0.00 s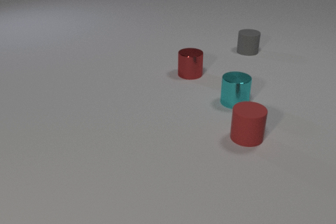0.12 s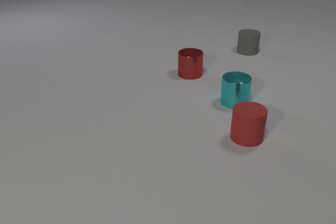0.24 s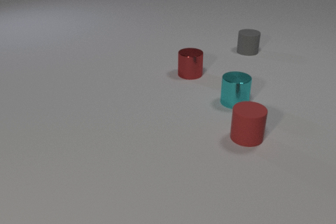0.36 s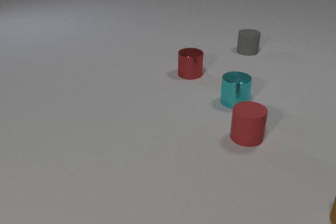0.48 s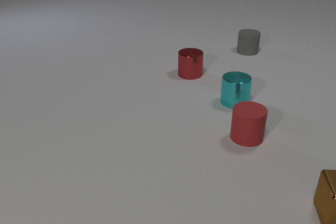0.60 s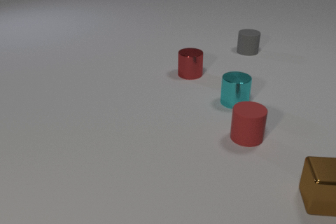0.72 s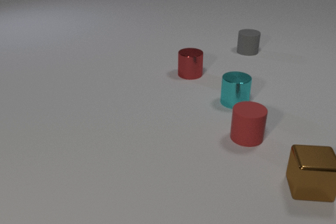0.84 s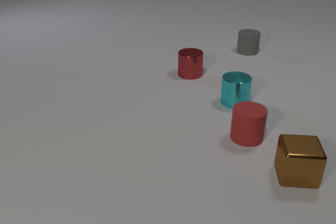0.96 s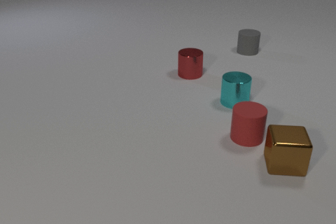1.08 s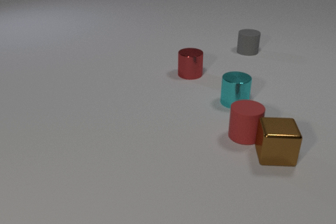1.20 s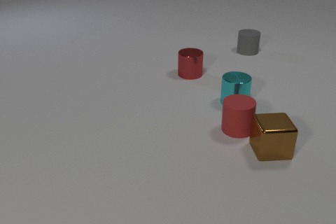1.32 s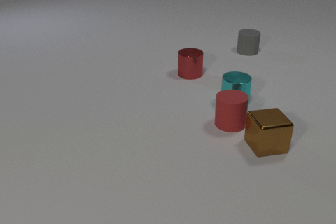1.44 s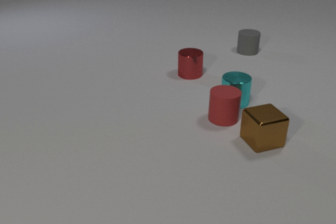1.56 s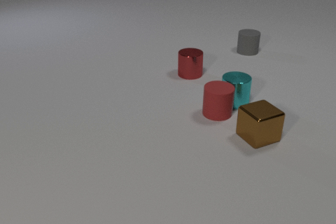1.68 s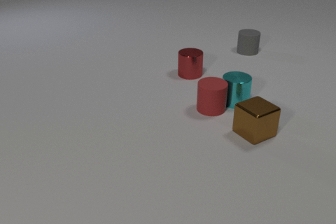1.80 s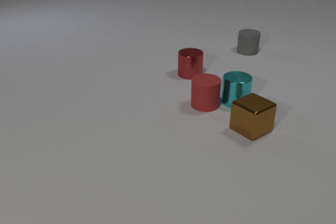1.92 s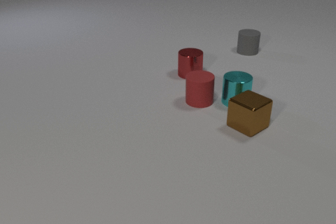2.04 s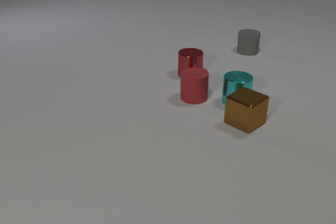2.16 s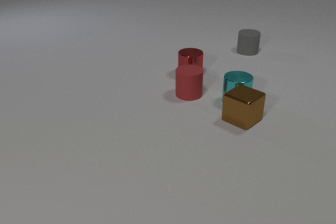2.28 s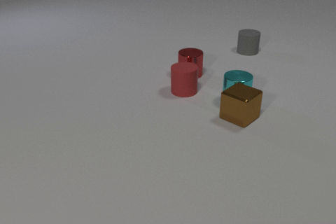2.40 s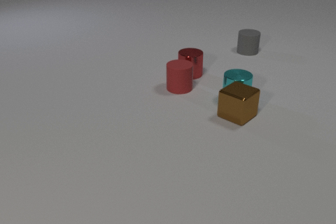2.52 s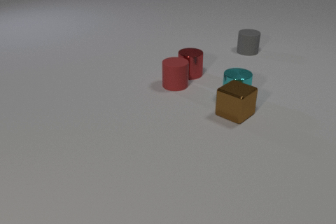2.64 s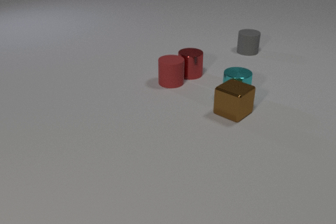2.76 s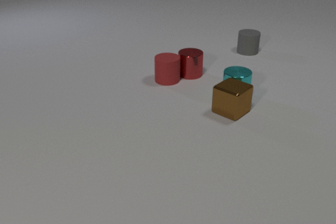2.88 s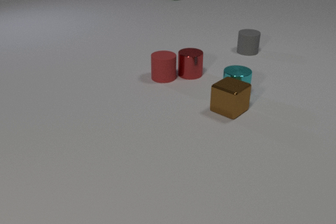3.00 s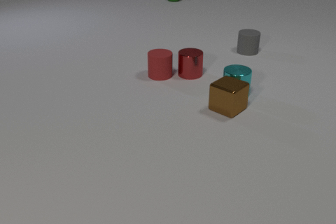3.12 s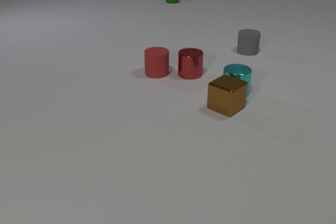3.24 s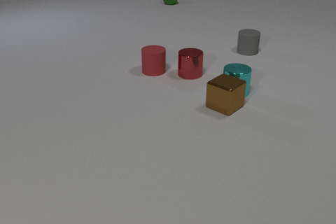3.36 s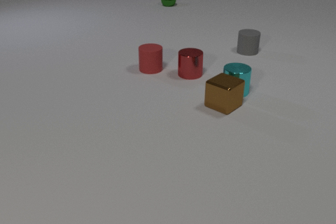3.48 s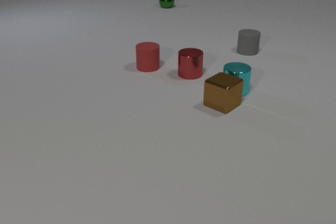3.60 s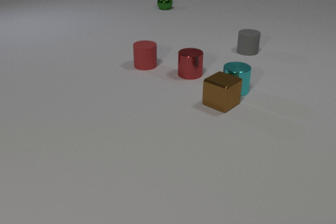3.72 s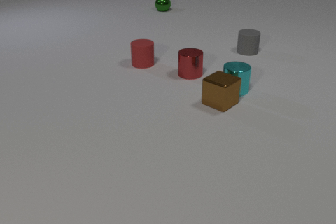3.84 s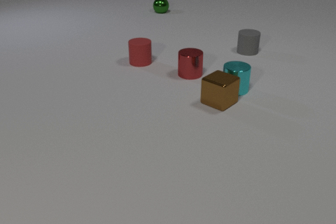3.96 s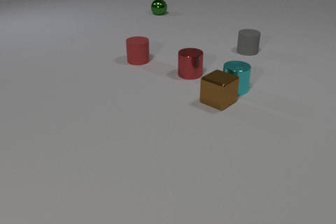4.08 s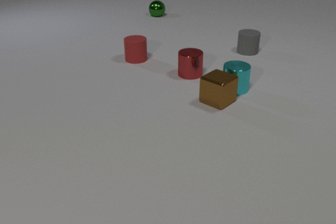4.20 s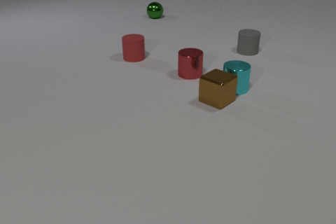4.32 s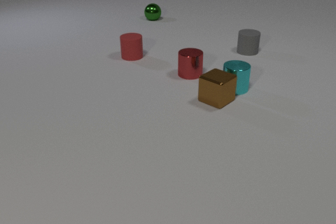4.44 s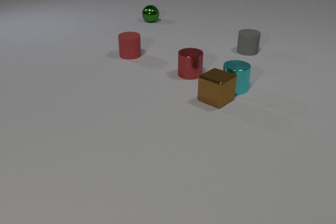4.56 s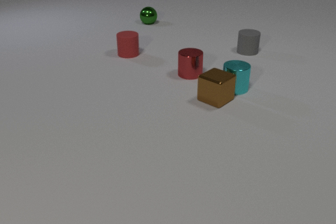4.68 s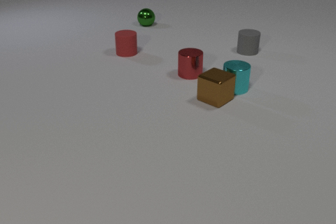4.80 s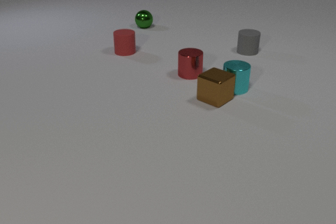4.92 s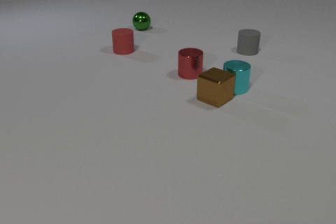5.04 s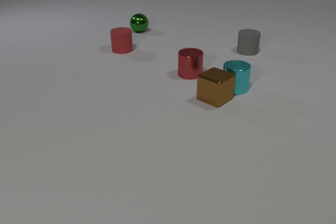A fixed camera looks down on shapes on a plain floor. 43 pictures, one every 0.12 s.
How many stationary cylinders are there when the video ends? 3.
What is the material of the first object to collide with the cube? rubber.
How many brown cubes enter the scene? 1.
0.00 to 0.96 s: The brown metal cube comes in at the right edge, slides away from the camera and to the left.
0.96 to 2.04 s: The brown metal cube slides away from the camera and to the left, spins so that its near face slides to the right, counterclockwise seen from above. The red rubber cylinder slides away from the camera and to the left. The brown metal cube and the red rubber cylinder collide. The red rubber cylinder and the cyan metal cylinder collide.
2.04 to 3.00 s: The brown metal cube slides away from the camera and to the left. The red rubber cylinder slides away from the camera and to the left. The cyan metal cylinder slides away from the camera. The green metal sphere comes in at the top edge, rolls toward the camera. The brown metal cube and the cyan metal cylinder collide.
3.00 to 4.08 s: The brown metal cube slides away from the camera and to the left. The red rubber cylinder slides away from the camera and to the left. The cyan metal cylinder slides away from the camera. The green metal sphere rolls toward the camera.
4.08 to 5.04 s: The red rubber cylinder slides away from the camera and to the left. The green metal sphere rolls toward the camera.
